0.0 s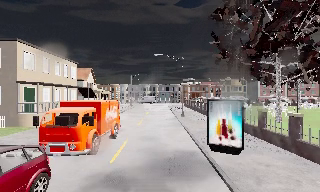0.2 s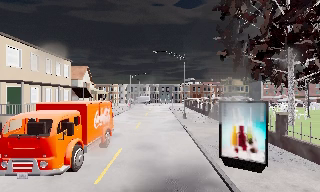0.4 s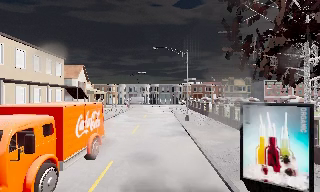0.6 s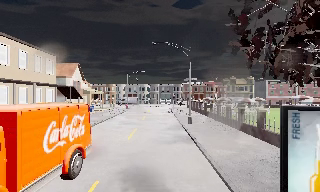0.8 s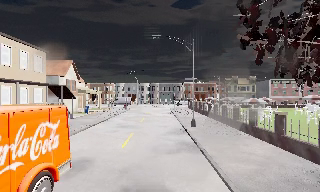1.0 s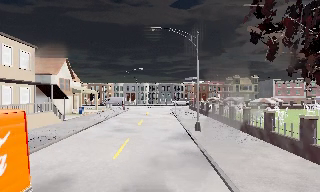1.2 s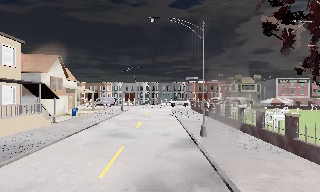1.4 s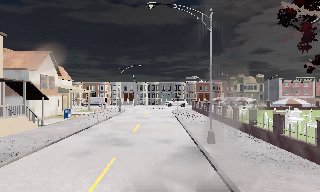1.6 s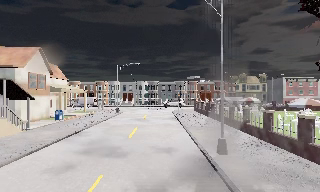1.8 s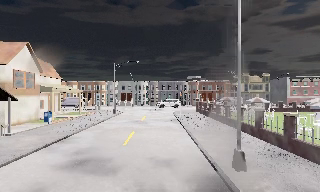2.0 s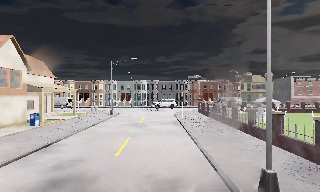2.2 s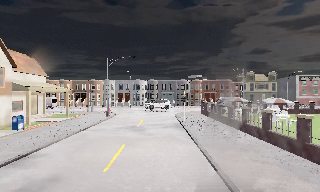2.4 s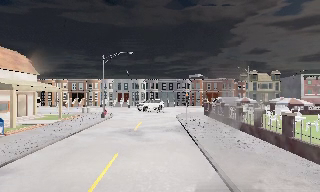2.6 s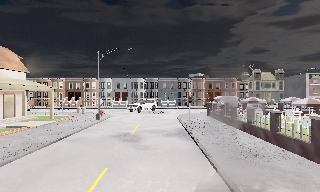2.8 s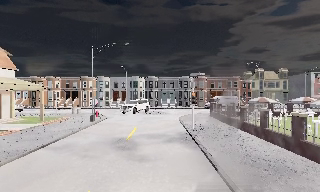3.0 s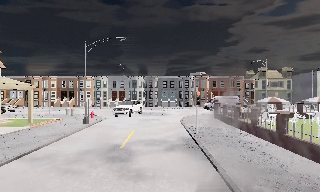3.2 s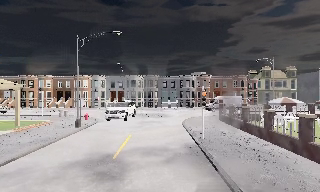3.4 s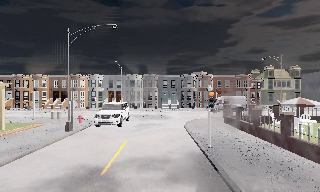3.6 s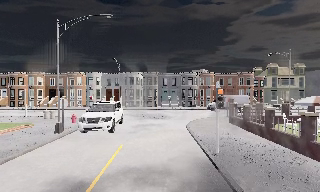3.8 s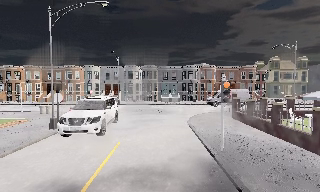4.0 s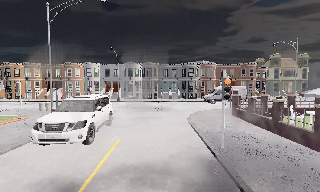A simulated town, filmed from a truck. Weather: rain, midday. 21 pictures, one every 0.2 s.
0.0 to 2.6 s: The camera travels forward, about 20 m, so what stands in front looms larger.
2.6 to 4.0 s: The camera travels forward, about 7 m, so what stands in front looms larger. It loses speed.
The film runs forward here.
